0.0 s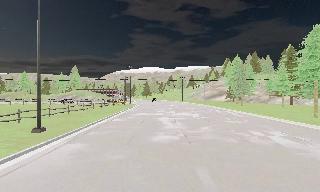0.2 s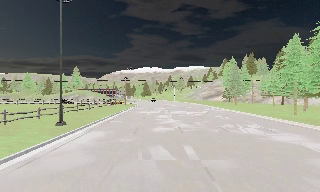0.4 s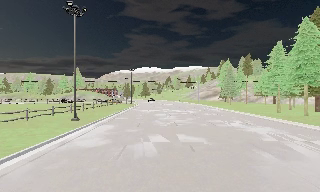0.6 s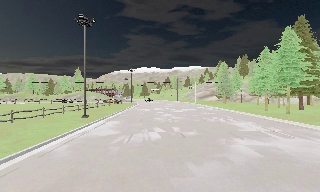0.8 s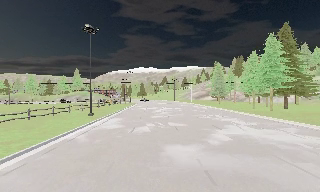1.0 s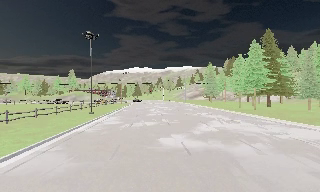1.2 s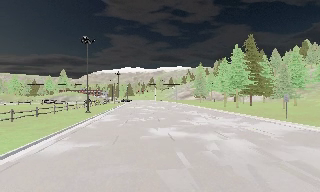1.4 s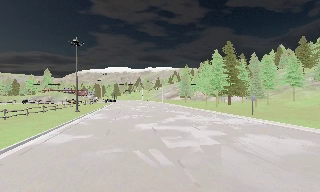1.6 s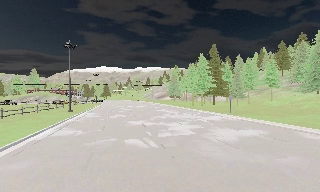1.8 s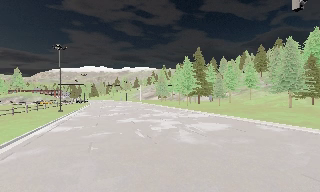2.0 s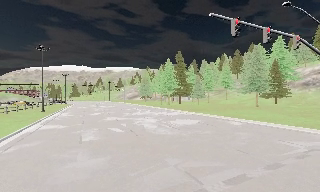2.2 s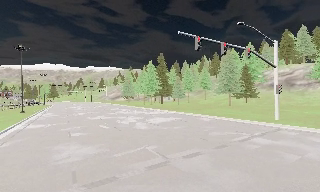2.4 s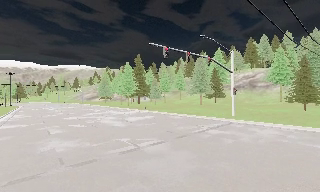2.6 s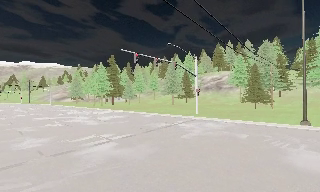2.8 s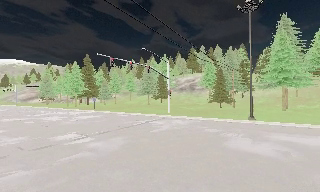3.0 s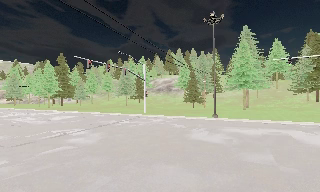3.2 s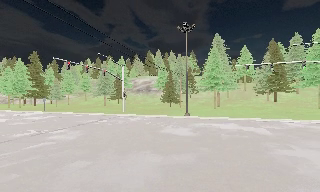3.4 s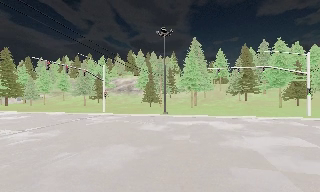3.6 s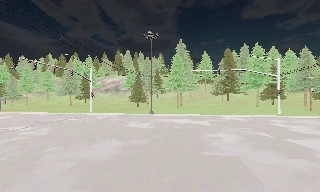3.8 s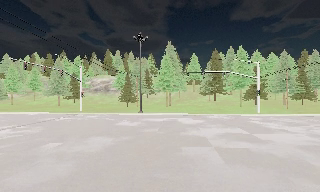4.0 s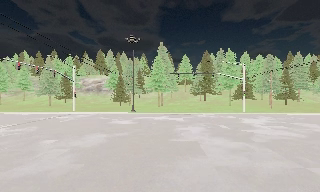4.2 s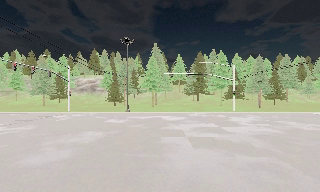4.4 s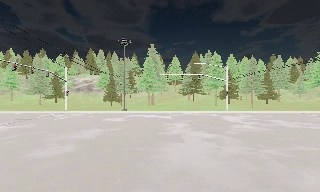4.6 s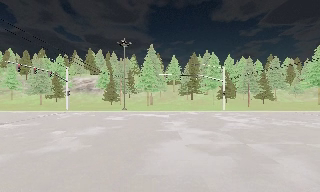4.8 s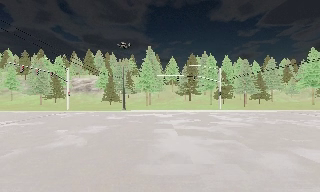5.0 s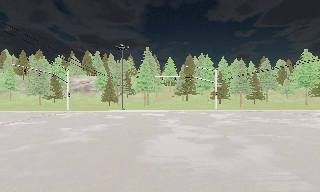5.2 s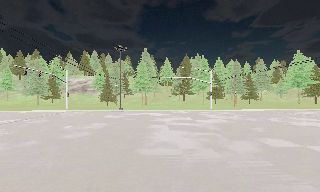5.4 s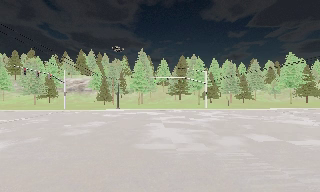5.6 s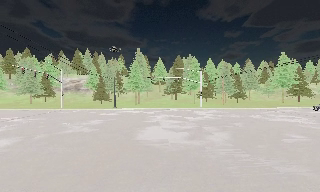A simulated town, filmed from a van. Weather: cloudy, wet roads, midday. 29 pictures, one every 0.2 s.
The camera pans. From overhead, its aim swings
clockwise.
The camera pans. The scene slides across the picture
to the left.
0.0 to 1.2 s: The camera travels backward, about 15 m, so what stands in front gets smaller.
1.2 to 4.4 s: The camera swings to its right by about 85 degrees, and the scene slides to the left. It travels backward, about 25 m. It loses speed.
4.4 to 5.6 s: The camera travels backward, about 5 m, so what stands in front gets smaller.
The film runs backward here.
